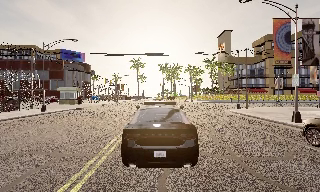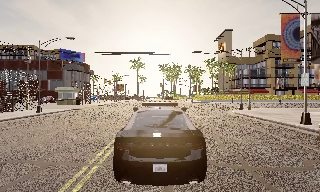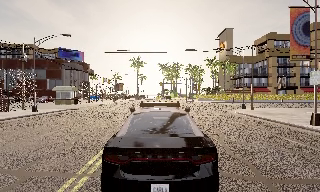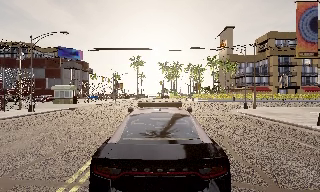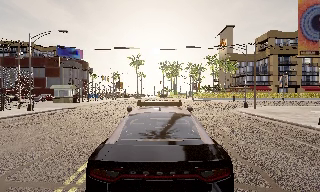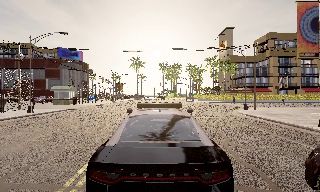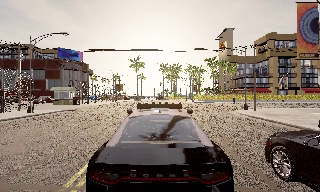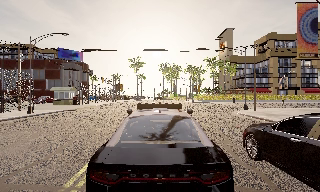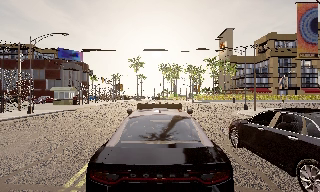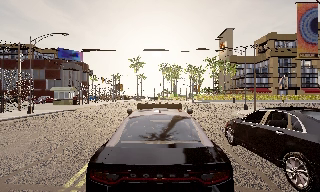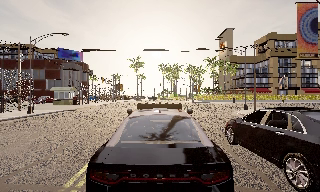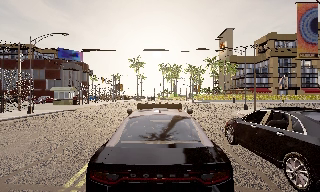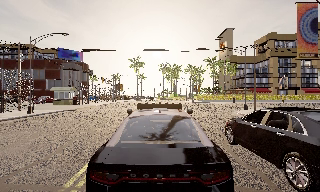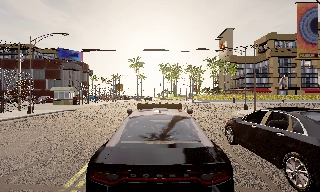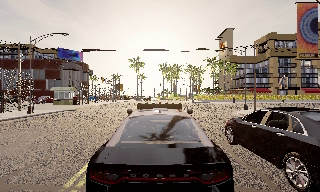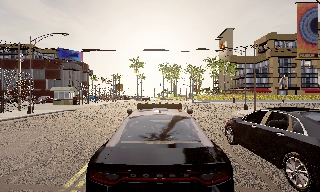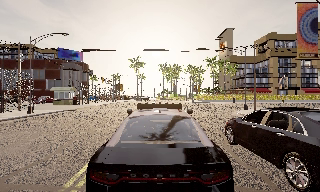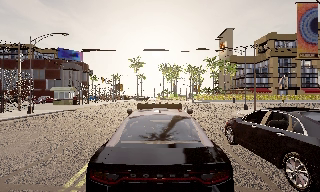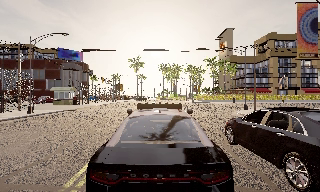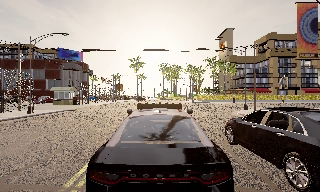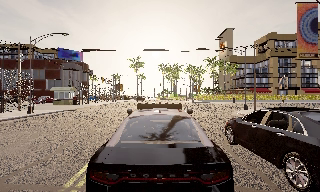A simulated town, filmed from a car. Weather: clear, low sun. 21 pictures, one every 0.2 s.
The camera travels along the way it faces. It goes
forward.
0.0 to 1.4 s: The camera travels forward, about 1.5 m, so what stands in front looms larger. It loses speed.
1.4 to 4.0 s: The camera keeps its place and its aim.
The film runs forward here.
